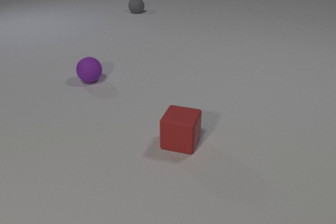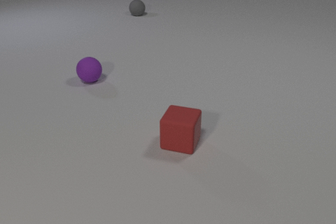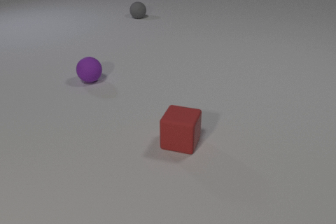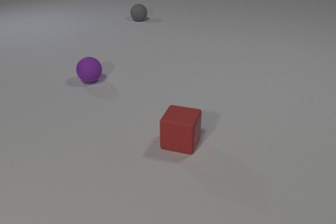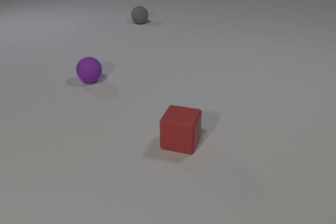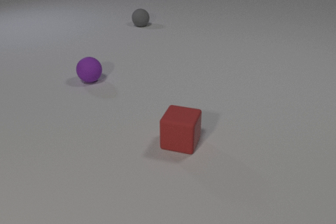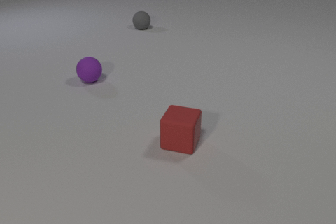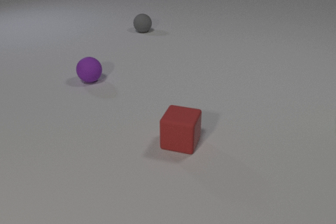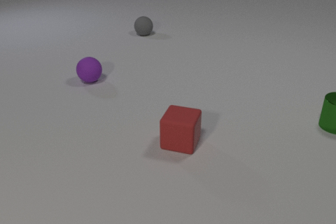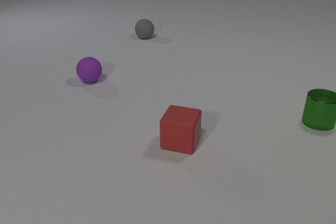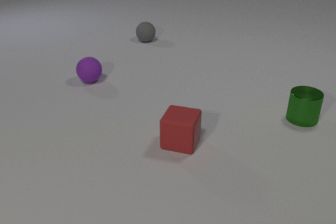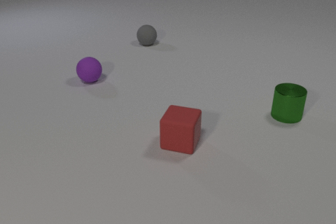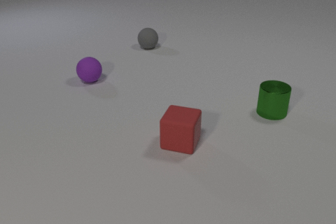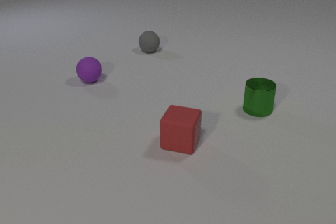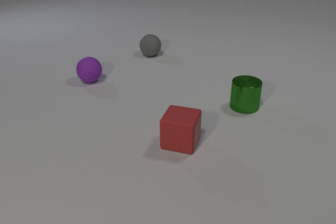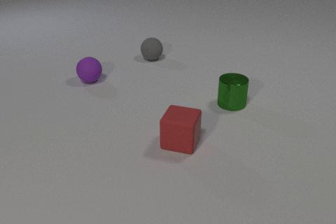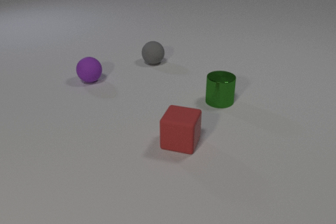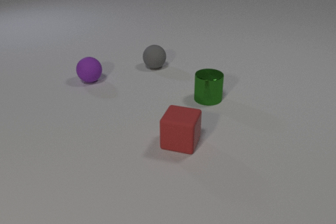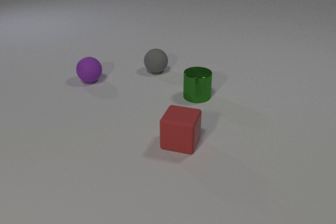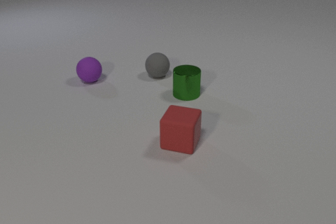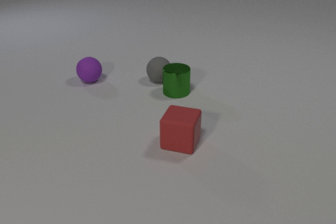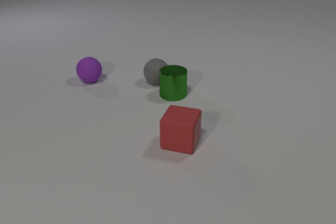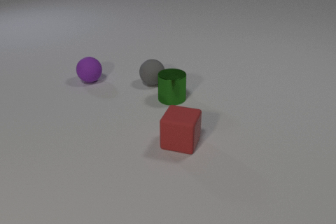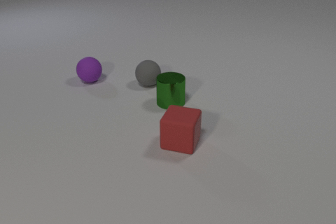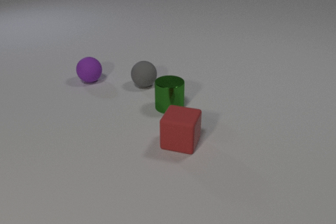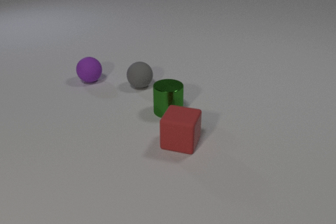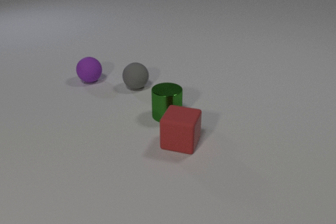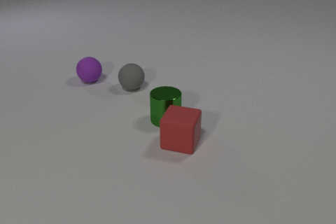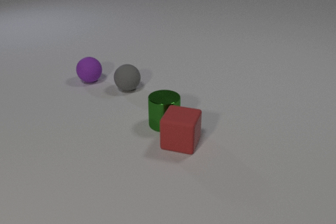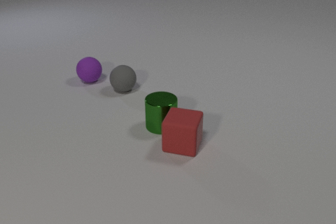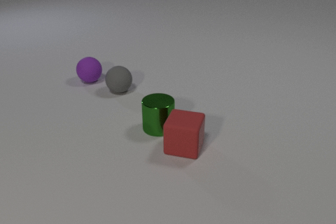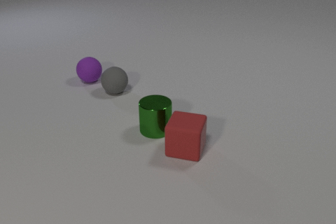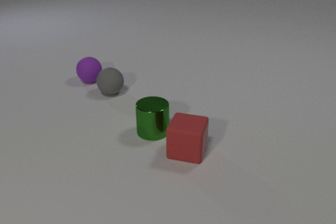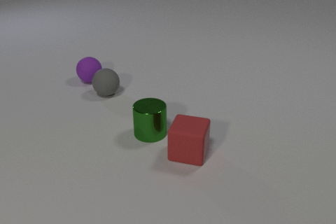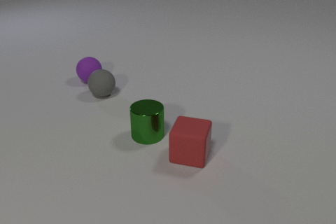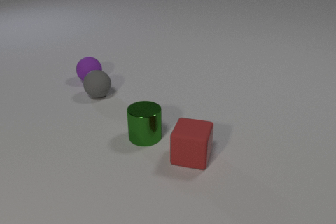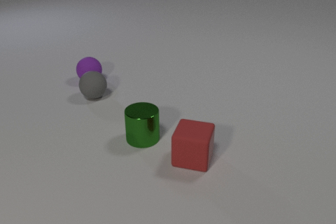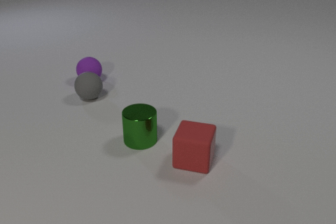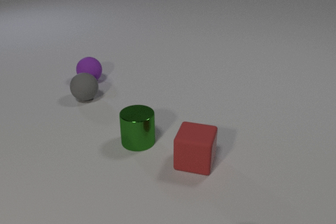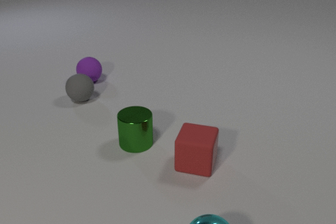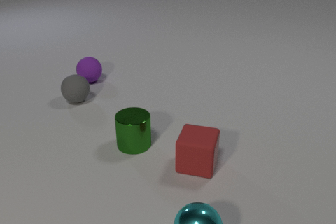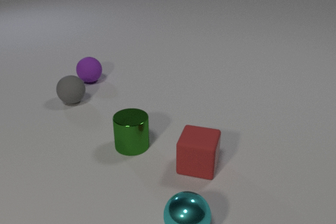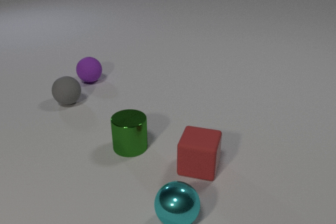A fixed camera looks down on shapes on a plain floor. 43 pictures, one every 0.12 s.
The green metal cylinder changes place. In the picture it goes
to the left.
The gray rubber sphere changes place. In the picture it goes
toward the camera.
0.00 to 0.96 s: The green metal cylinder comes in at the right edge, slides to the left. The gray rubber sphere rolls toward the camera.
0.96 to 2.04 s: The green metal cylinder slides to the left. The gray rubber sphere rolls toward the camera.
2.04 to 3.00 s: The green metal cylinder slides to the left and toward the camera. The gray rubber sphere rolls toward the camera. The green metal cylinder and the gray rubber sphere collide.
3.00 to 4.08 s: The green metal cylinder slides toward the camera and to the left. The gray rubber sphere rolls to the left. The red rubber cube slides toward the camera and to the right. The green metal cylinder and the red rubber cube collide.
4.08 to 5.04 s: The green metal cylinder slides toward the camera and to the left. The gray rubber sphere rolls to the left. The red rubber cube slides toward the camera and to the right. The cyan metal sphere comes in at the bottom edge, rolls away from the camera and to the left.
What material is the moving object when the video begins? rubber.
What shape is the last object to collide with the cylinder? cube.
How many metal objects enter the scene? 2.
